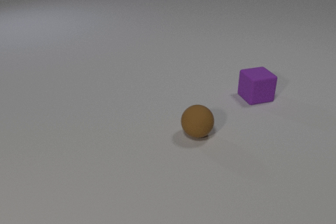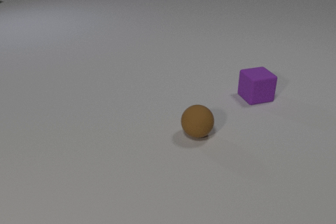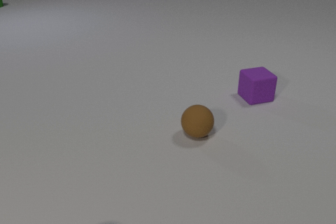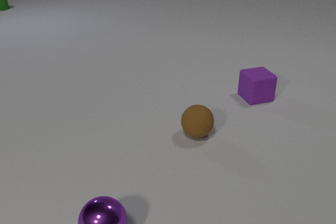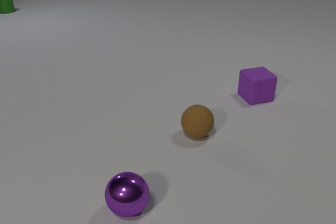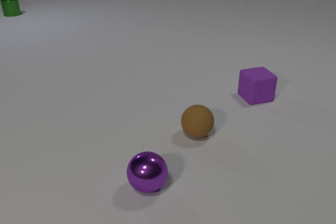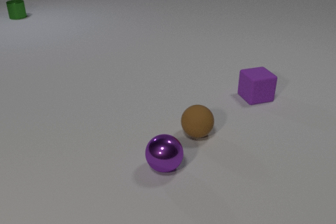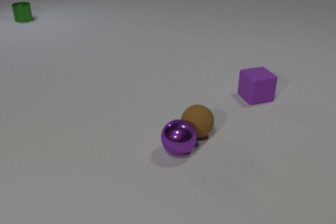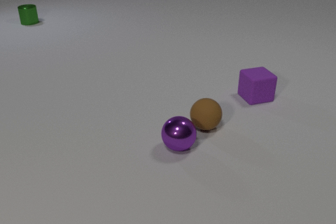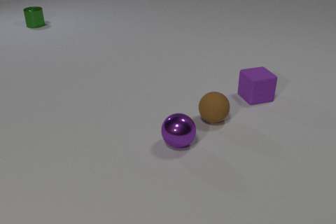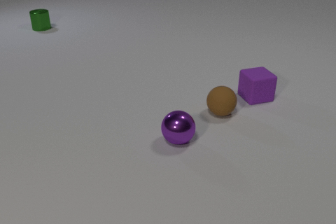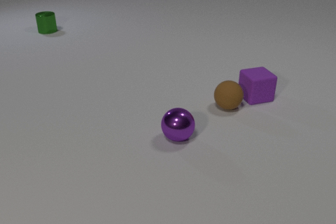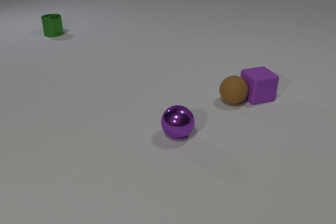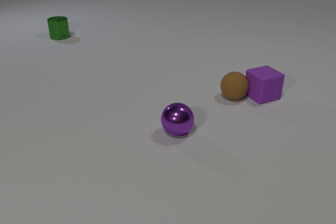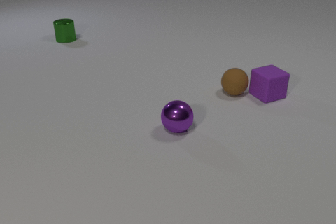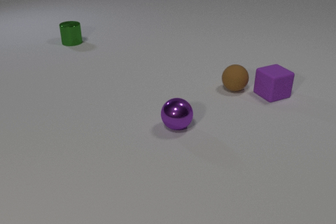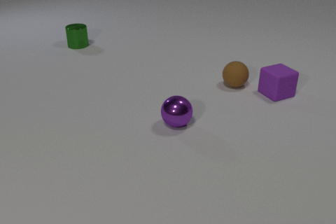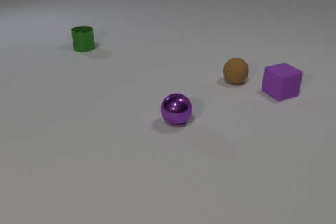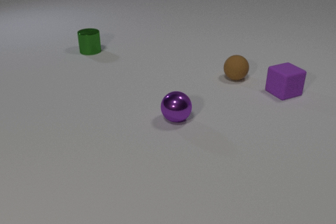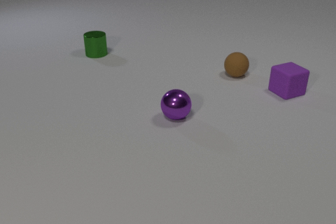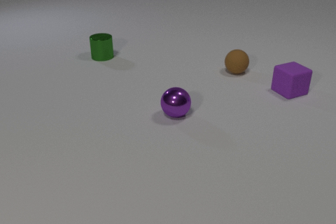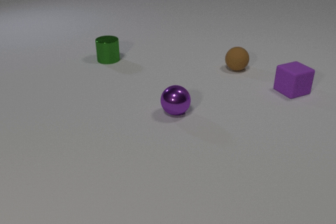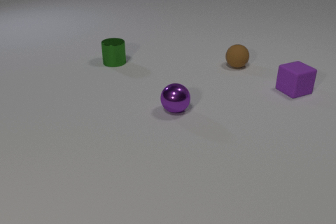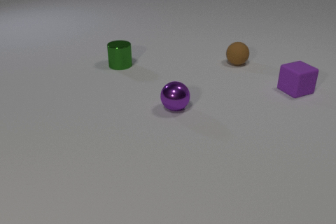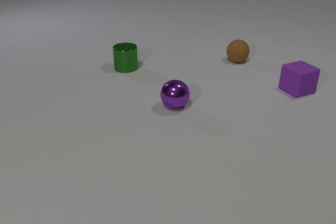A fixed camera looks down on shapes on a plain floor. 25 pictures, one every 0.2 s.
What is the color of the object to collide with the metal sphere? brown.
How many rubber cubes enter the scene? 0.
How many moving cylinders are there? 1.
0.0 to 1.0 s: The purple metal sphere comes in at the bottom edge, rolls away from the camera and to the right. The green metal cylinder comes in at the left edge, slides toward the camera.
1.0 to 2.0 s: The purple metal sphere rolls away from the camera and to the right. The brown rubber sphere rolls away from the camera and to the right. The green metal cylinder slides toward the camera and to the right. The purple metal sphere and the brown rubber sphere collide.
2.0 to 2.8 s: The purple metal sphere rolls away from the camera. The brown rubber sphere rolls away from the camera. The green metal cylinder slides toward the camera and to the right. The purple rubber cube slides to the right and away from the camera. The brown rubber sphere and the purple rubber cube collide.
2.8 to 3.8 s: The purple metal sphere rolls away from the camera. The brown rubber sphere rolls away from the camera. The green metal cylinder slides toward the camera and to the right. The purple rubber cube slides to the right and away from the camera.
3.8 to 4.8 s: The purple metal sphere rolls away from the camera. The brown rubber sphere rolls away from the camera. The green metal cylinder slides toward the camera and to the right. The purple rubber cube slides to the right and away from the camera.
